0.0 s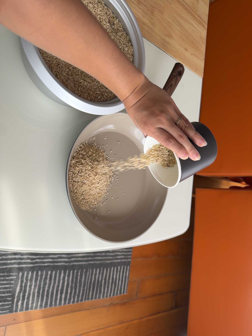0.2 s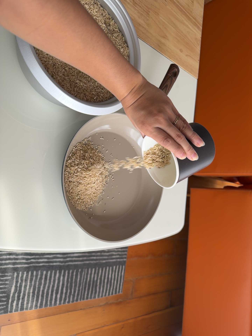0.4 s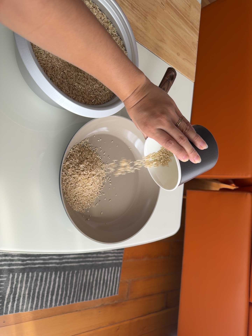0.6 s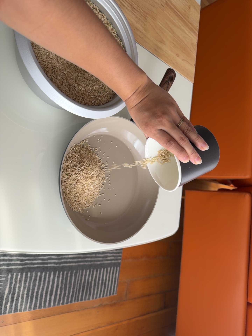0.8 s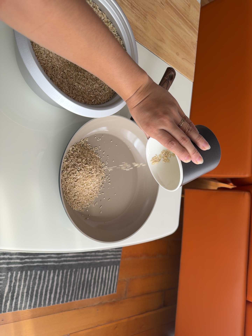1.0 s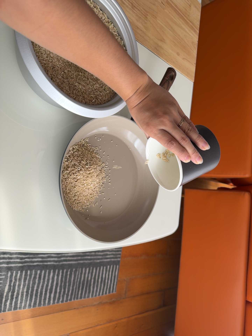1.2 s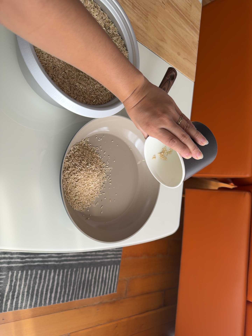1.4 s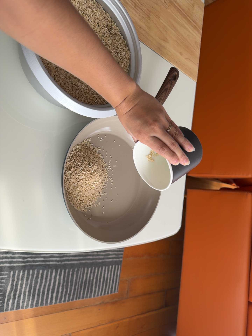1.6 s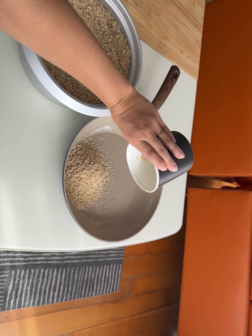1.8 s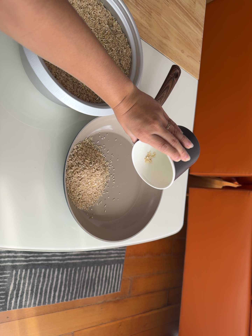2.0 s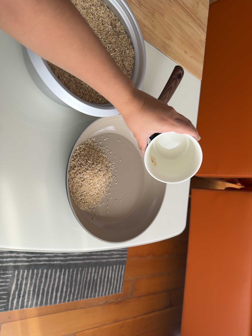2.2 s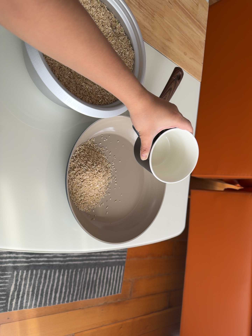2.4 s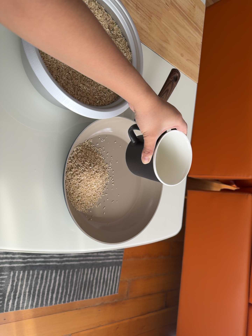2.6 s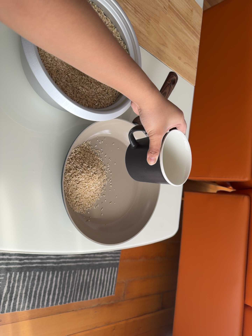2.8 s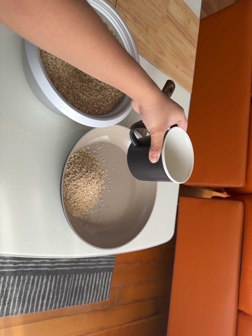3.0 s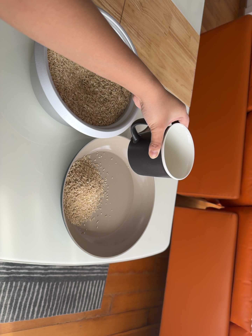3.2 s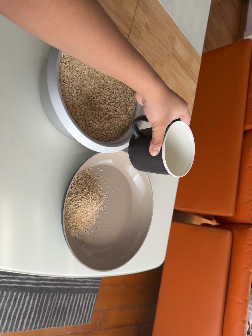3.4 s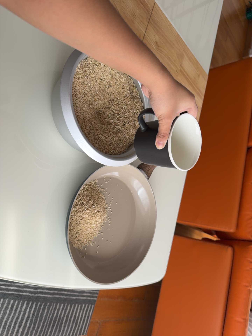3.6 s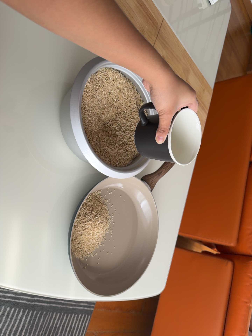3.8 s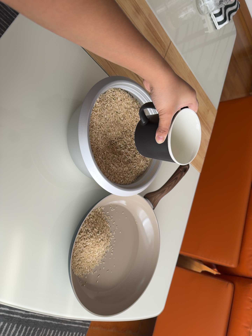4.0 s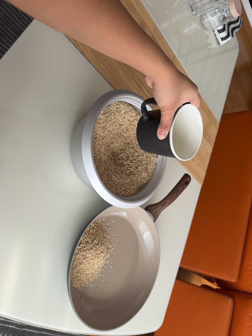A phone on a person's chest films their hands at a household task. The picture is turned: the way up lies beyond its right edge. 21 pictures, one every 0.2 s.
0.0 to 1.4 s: The camera shifts only a little, or ends up much as it began.
1.4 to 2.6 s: The camera keeps its place and its aim.
2.6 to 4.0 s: The camera travels to its left, backward and toward the top of its view, about 9 cm, so close, fixed things drift to the right. Its aim tips toward the top of its view by about 15 degrees, and the scene shifts downward. It rolls about its line of sight by about 15 degrees, and the scene rotates clockwise.
The film runs forward here.
